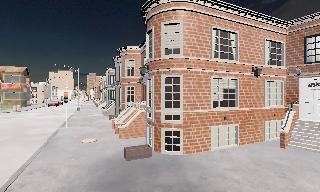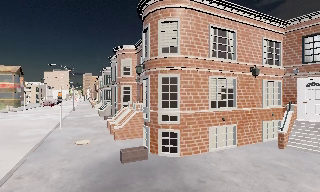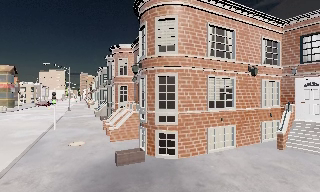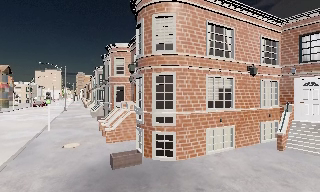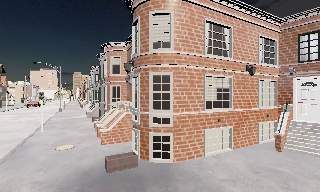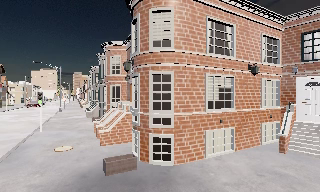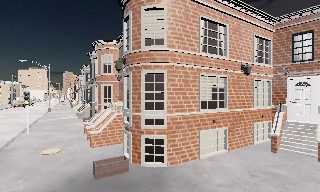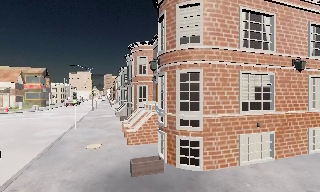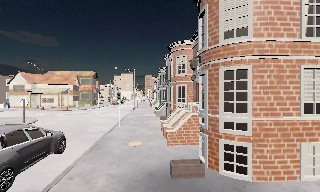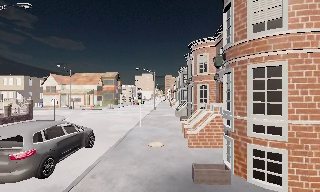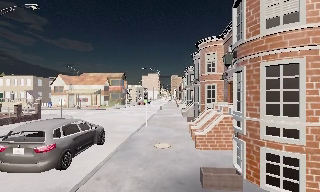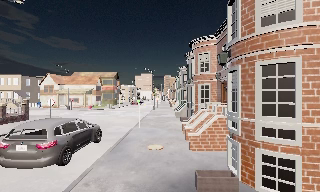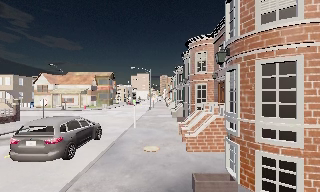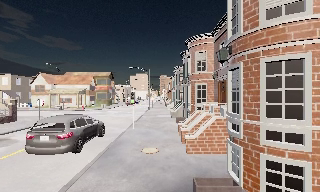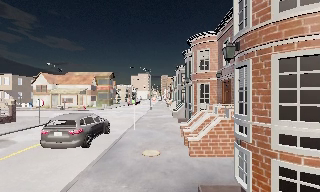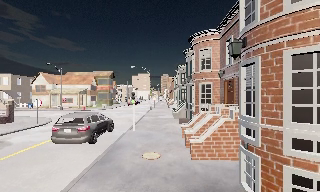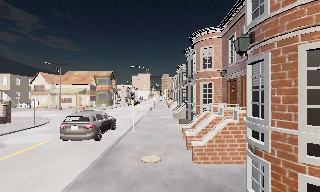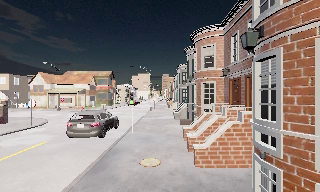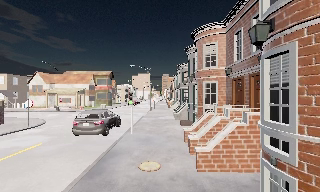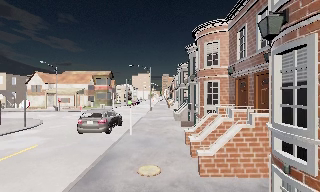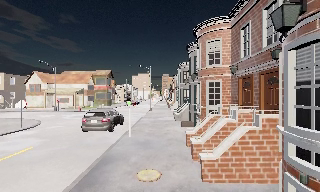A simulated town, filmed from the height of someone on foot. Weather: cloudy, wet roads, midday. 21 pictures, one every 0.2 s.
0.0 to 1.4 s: The camera travels forward, about 1.5 m, so what stands in front looms larger.
1.4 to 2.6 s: The camera pans to its left, which is counterclockwise from overhead, by about 20 degrees. It travels forward, about 1.5 m, so what stands in front looms larger.
2.6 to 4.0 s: The camera travels forward, about 2.5 m, so what stands in front looms larger.
The film runs forward here.
